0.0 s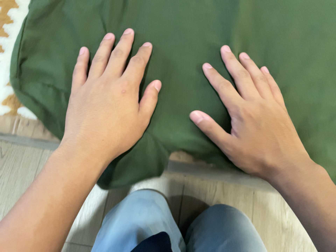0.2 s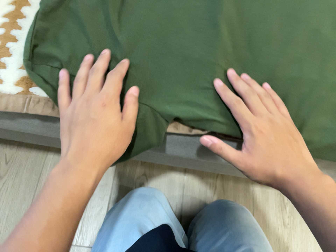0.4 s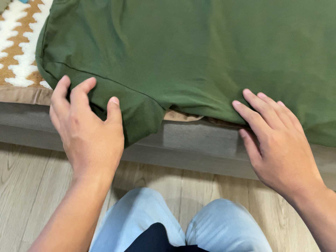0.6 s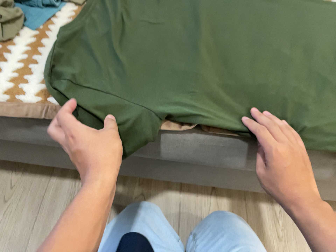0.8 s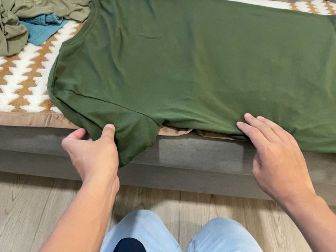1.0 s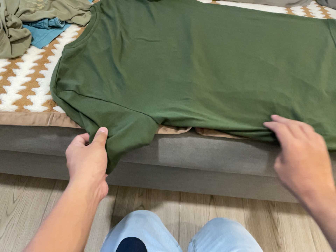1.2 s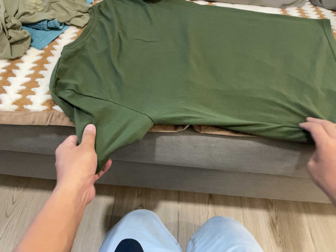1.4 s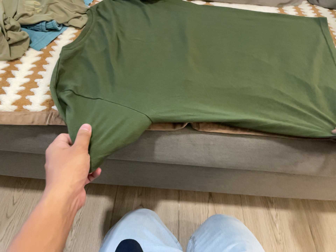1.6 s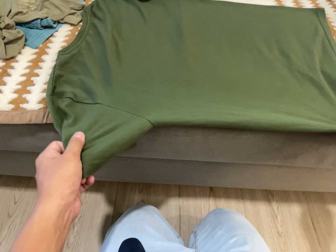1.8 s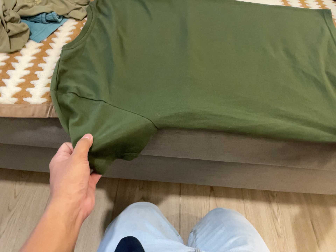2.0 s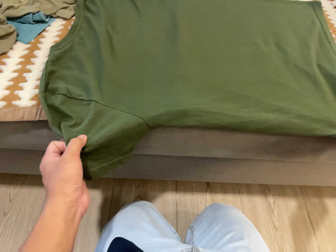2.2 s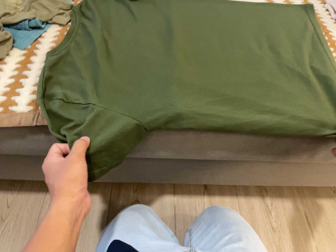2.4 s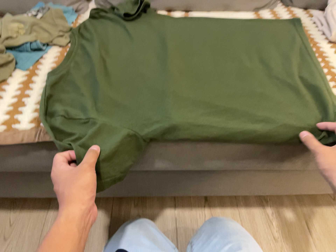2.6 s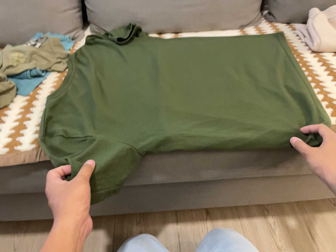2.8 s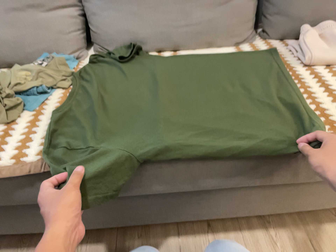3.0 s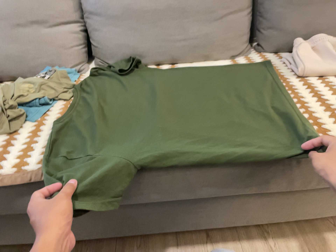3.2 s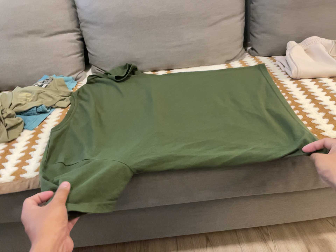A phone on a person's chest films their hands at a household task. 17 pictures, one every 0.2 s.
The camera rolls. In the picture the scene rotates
counterclockwise.
0.0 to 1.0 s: The camera travels toward the bottom of its view and backward, about 24 cm. Its aim tips toward the top of its view by about 20 degrees.
1.0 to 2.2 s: The camera shifts only a little, or ends up much as it began.
2.2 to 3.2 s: The camera travels backward, to its right and toward the bottom of its view, about 14 cm, so what stands in front gets smaller. Its aim tips toward the top of its view by about 15 degrees, and the scene shifts downward. It rolls about its line of sight by about 10 degrees, and the scene rotates counterclockwise.
The film runs forward here.
